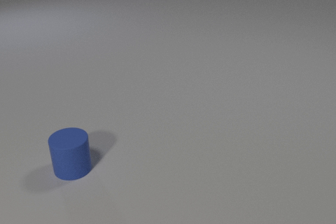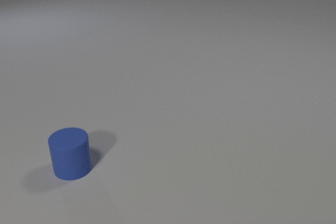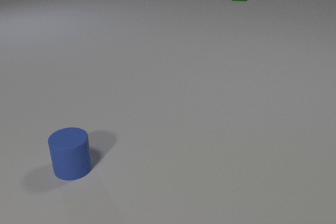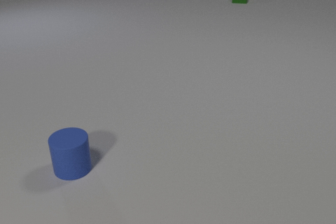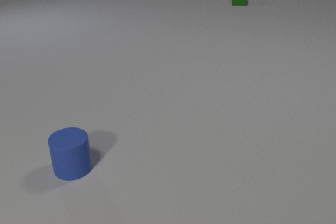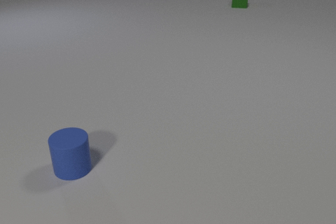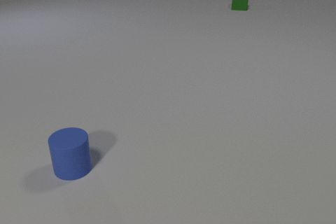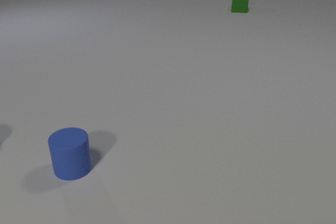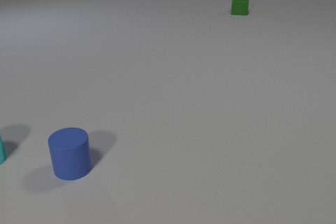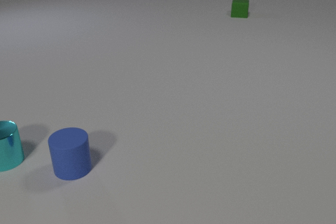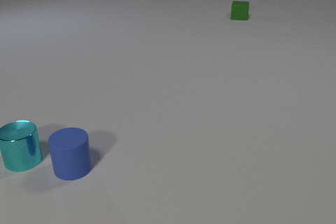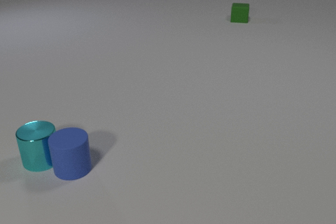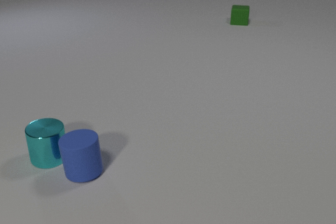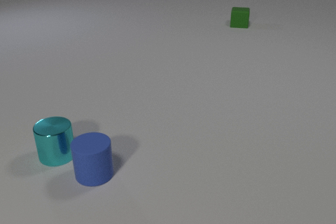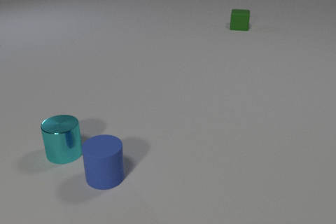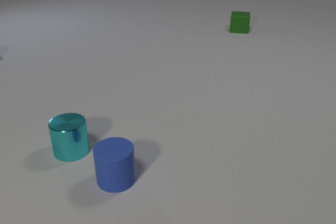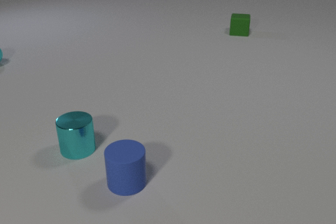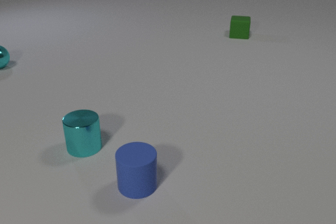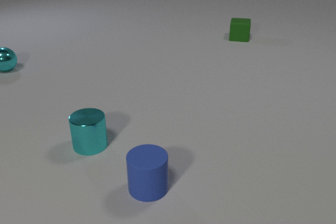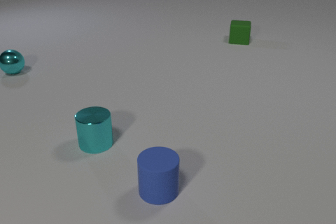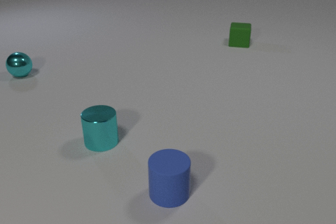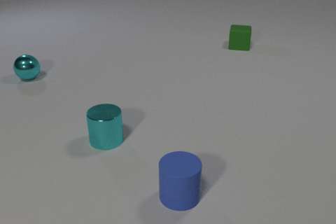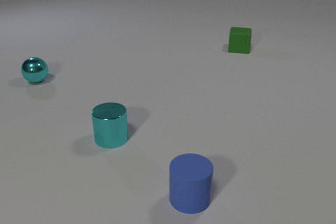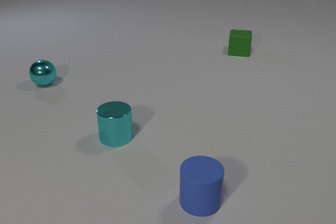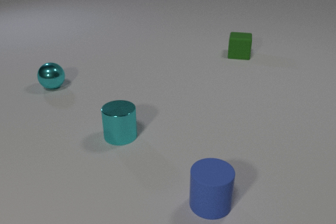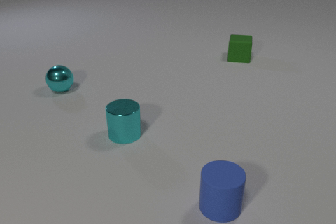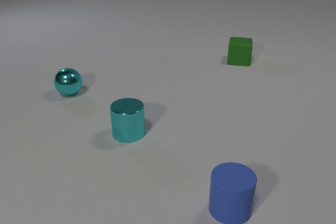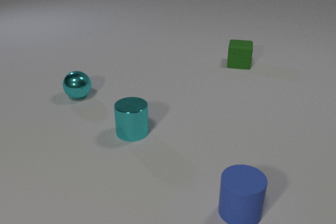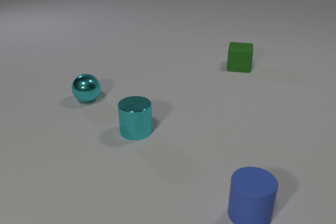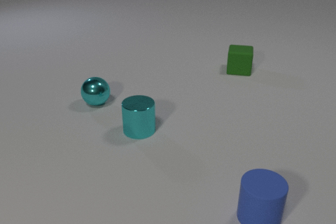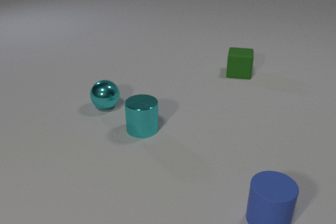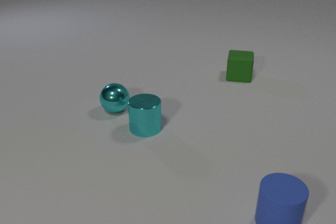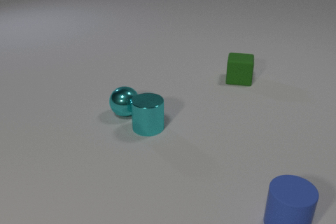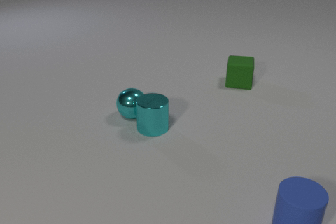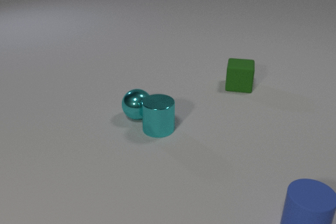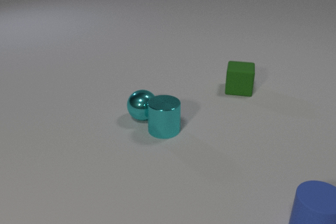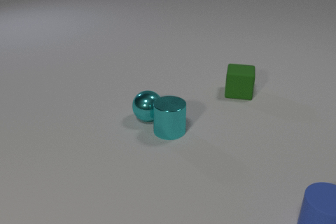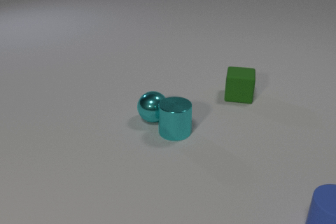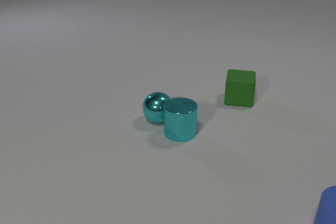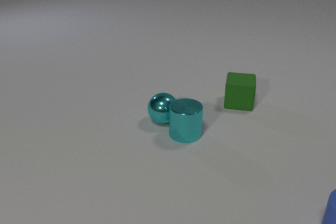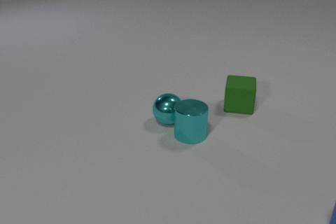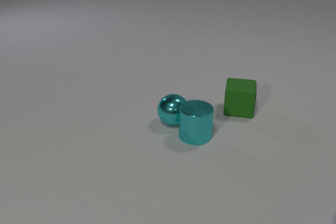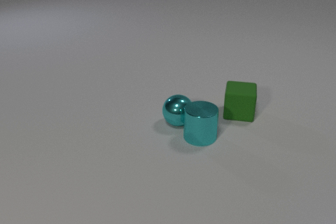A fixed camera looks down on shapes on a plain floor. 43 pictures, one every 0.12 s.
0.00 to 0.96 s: The green rubber cube comes in at the top edge, slides toward the camera.
0.96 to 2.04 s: The cyan metal cylinder slides to the right. The blue rubber cylinder slides to the right and toward the camera. The cyan metal sphere comes in at the left edge, rolls toward the camera and to the right. The green rubber cube slides toward the camera. The cyan metal cylinder and the blue rubber cylinder collide.
2.04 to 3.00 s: The cyan metal cylinder slides to the right. The blue rubber cylinder slides to the right. The cyan metal sphere rolls toward the camera and to the right. The green rubber cube slides toward the camera.
3.00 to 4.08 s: The cyan metal cylinder slides to the right. The blue rubber cylinder slides to the right. The cyan metal sphere rolls to the right and toward the camera. The green rubber cube slides toward the camera. The cyan metal cylinder and the cyan metal sphere collide.
4.08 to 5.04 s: The cyan metal cylinder slides to the right. The blue rubber cylinder slides to the right, leaves at the right edge. The cyan metal sphere rolls to the right. The green rubber cube slides toward the camera.
How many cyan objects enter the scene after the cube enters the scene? 2.
What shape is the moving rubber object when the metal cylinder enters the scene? cube.
What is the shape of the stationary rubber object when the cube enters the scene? cylinder.
